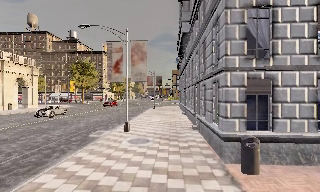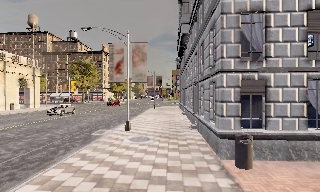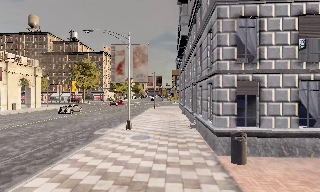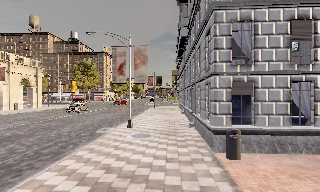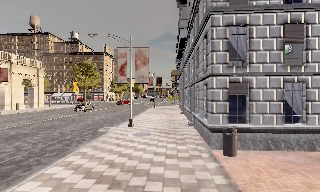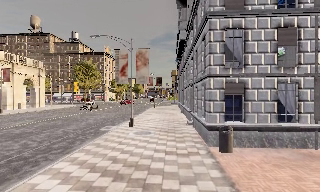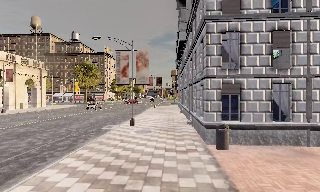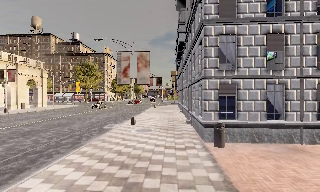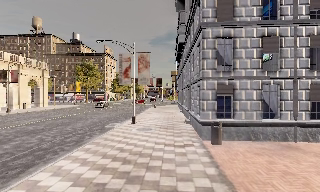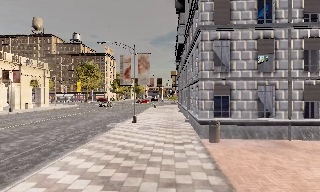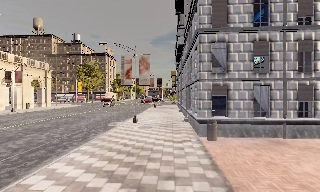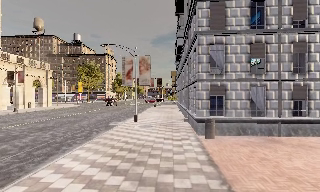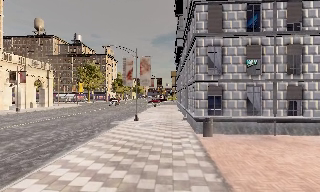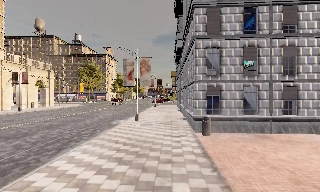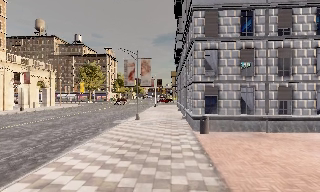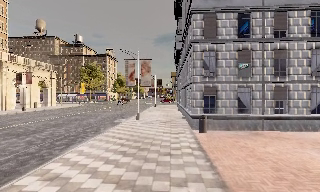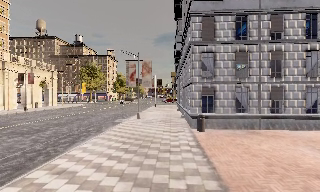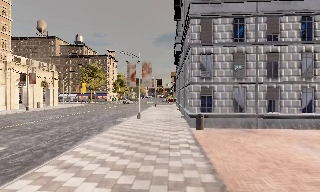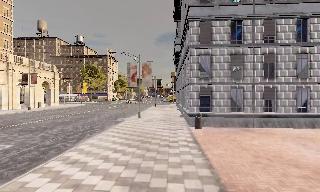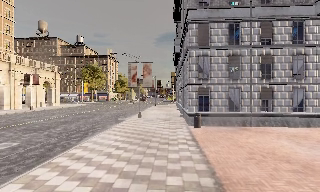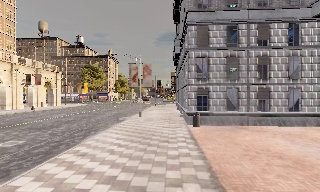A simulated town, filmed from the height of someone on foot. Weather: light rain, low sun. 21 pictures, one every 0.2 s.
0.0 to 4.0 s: The camera travels backward, about 8 m, so what stands in front gets smaller.
The film runs backward here.
